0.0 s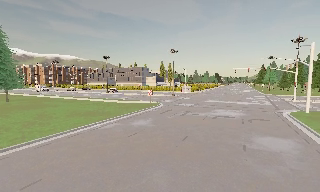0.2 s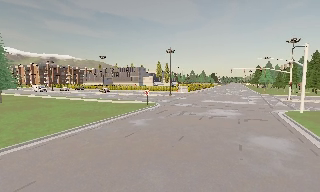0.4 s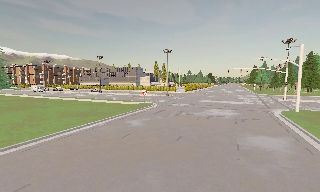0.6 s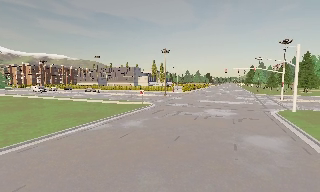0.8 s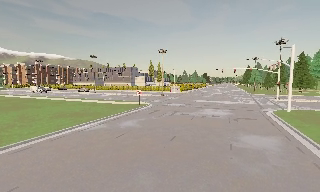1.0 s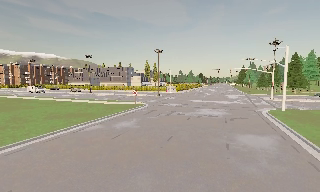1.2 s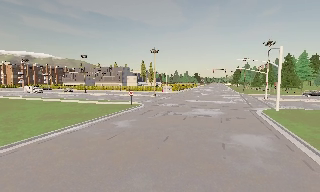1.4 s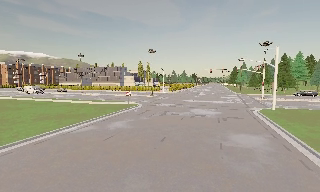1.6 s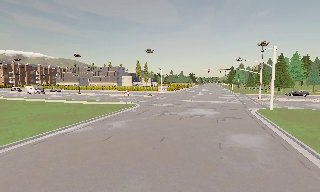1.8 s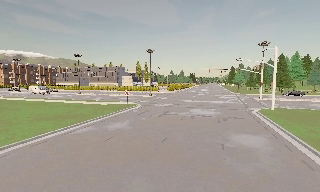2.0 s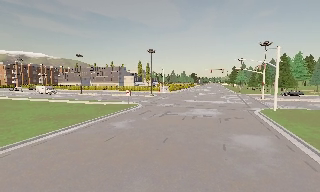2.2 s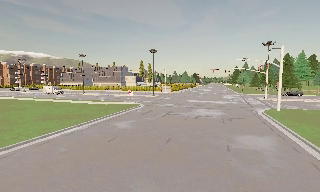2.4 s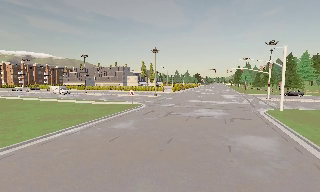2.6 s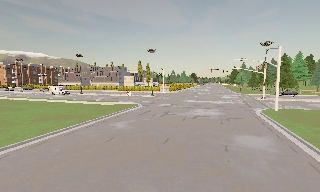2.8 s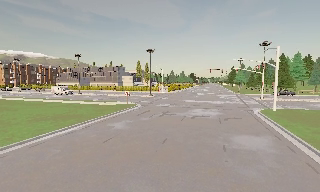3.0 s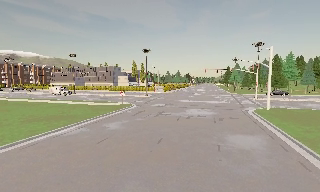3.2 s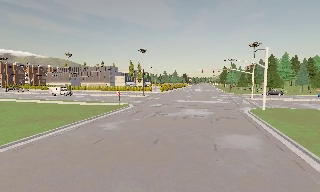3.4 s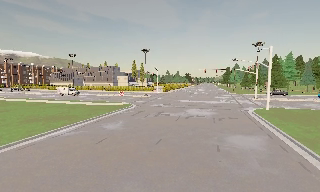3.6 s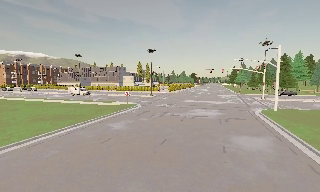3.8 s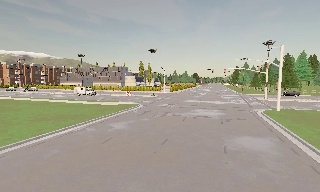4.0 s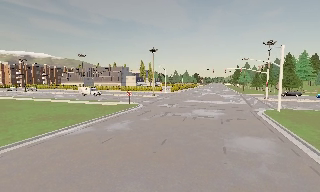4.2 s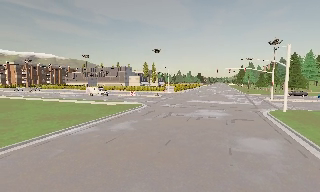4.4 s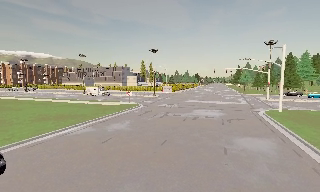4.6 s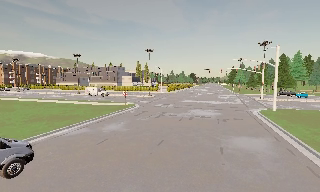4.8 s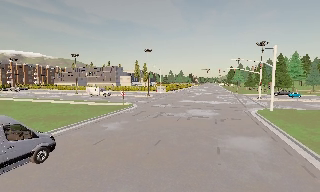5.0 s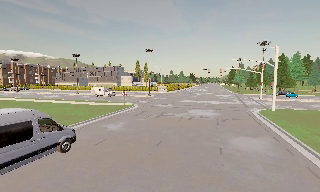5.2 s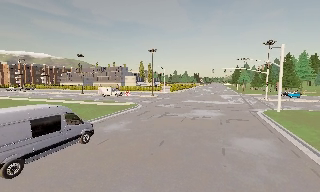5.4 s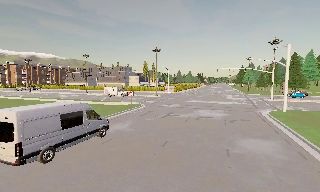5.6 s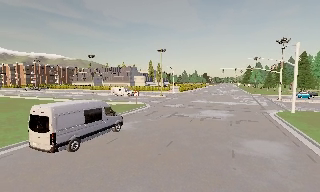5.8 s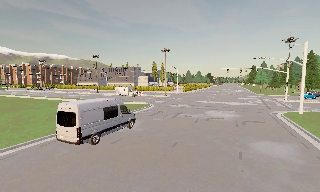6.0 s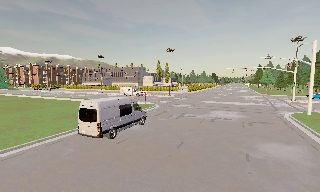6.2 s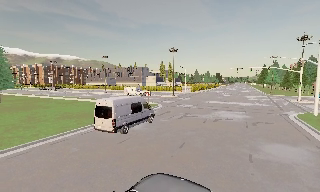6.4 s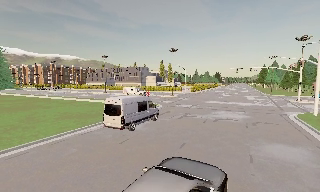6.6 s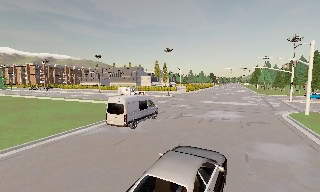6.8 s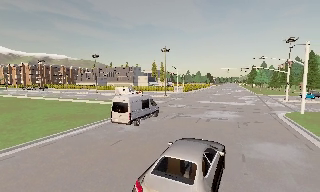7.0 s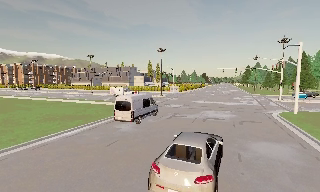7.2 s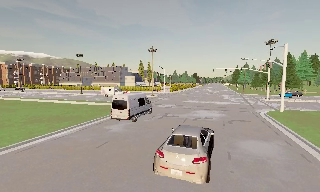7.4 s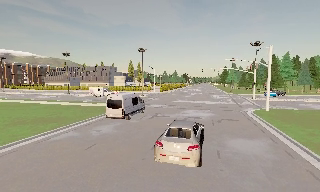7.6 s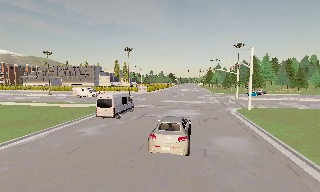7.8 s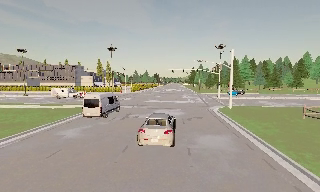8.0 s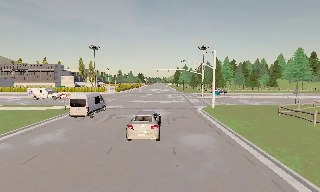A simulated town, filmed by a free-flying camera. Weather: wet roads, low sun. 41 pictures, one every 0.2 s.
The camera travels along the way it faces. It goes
forward.
0.0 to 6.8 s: The camera travels forward, about 1.5 m, so what stands in front looms larger.
6.8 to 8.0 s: The camera swings to its right by about 25 degrees, and the scene slides to the left.
The film runs forward here.
